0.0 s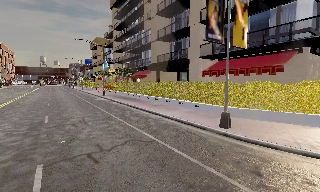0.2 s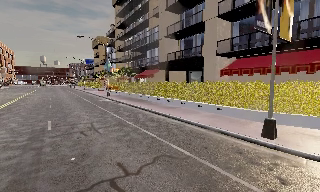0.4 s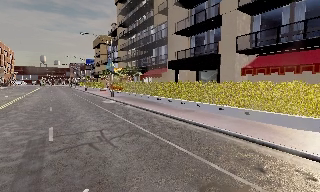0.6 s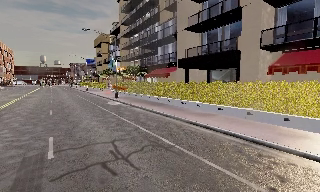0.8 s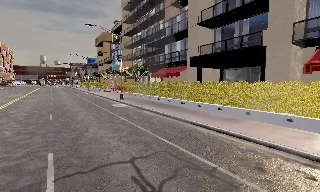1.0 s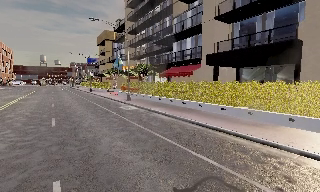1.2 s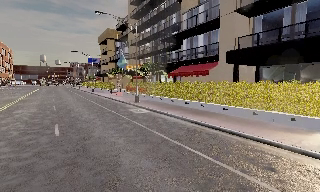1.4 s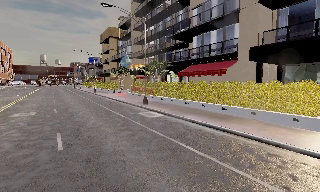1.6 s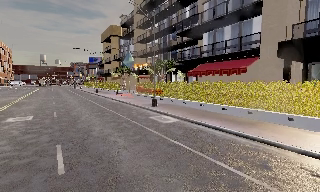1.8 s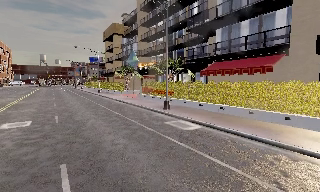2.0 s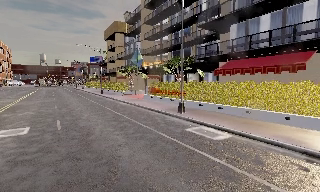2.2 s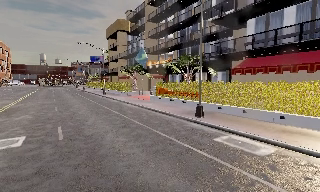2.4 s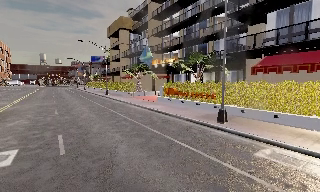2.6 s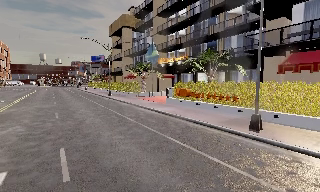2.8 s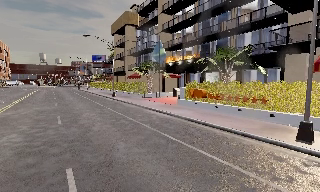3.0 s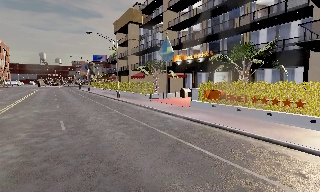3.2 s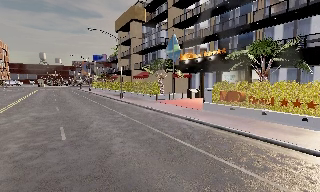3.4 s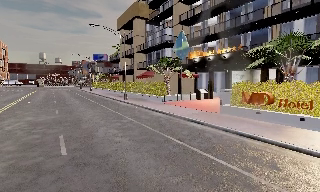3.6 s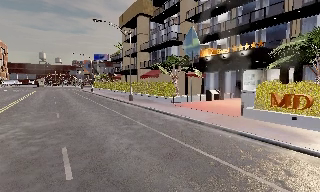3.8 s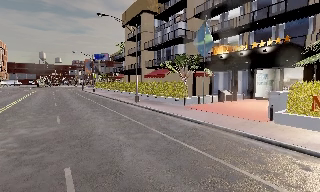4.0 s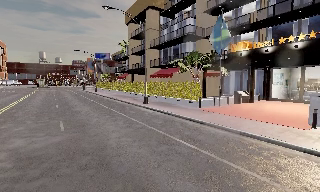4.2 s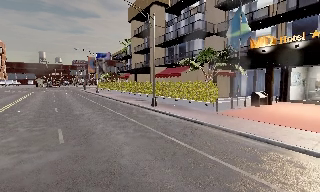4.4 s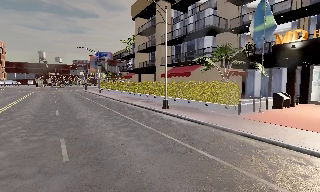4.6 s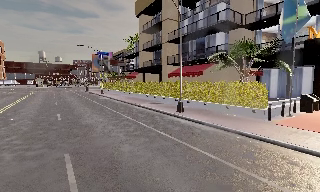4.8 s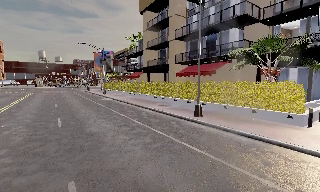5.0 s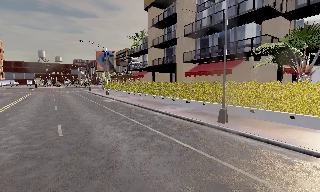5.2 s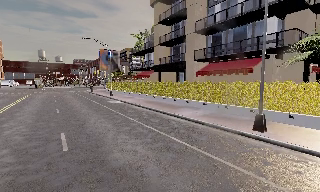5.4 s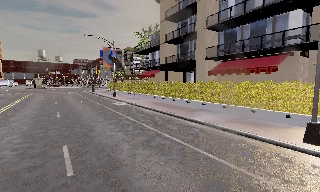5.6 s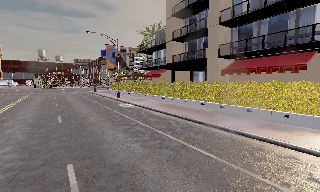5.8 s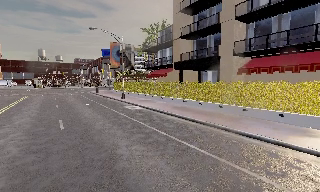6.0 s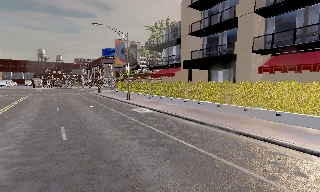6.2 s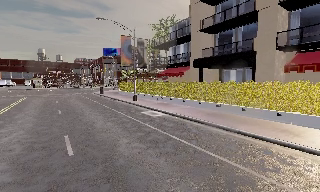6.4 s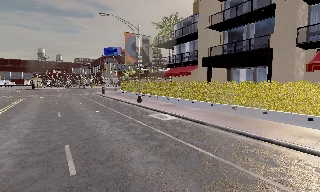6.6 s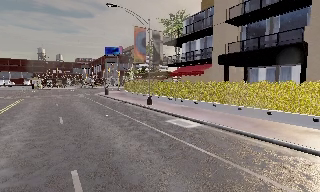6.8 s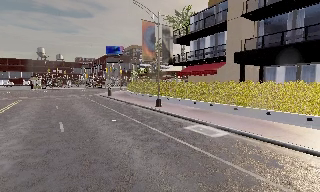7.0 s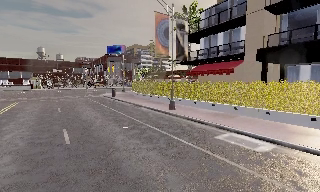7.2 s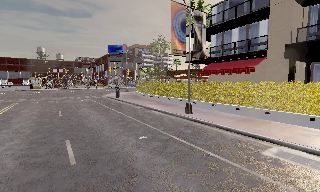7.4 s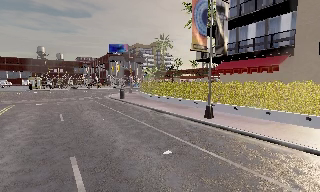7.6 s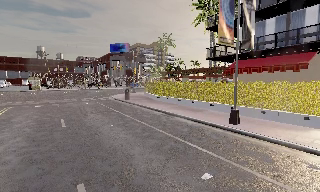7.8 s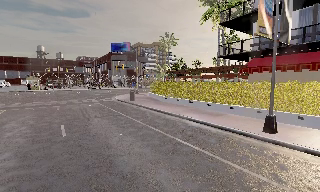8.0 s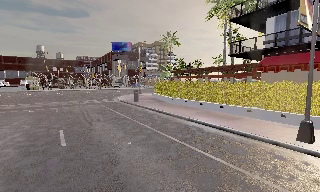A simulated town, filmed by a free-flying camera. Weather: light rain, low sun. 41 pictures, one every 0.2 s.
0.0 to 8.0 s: The camera travels forward and to its left, about 65 m, so what stands in front looms larger.
The film runs forward here.
